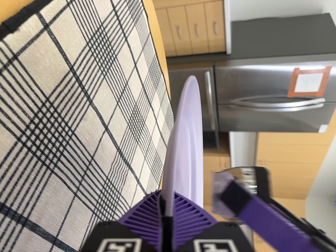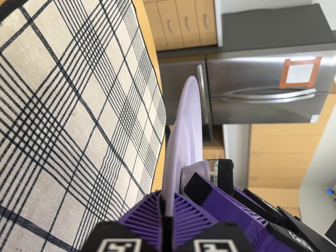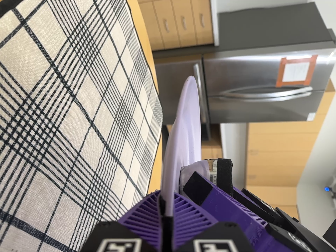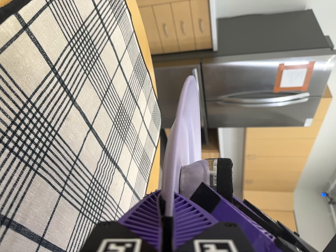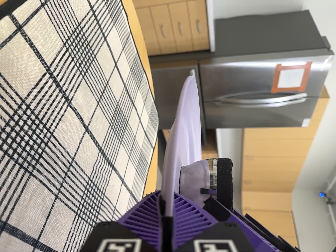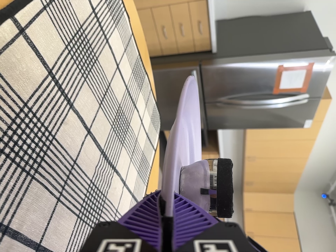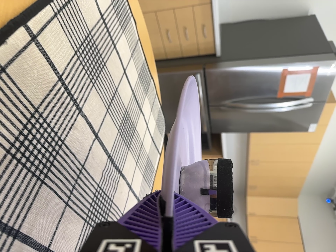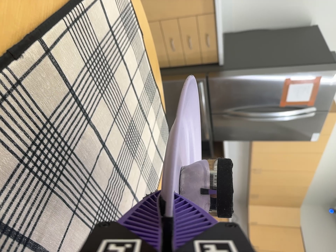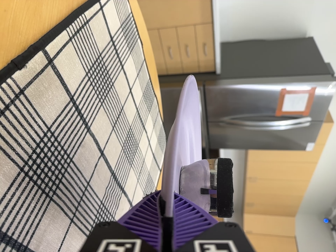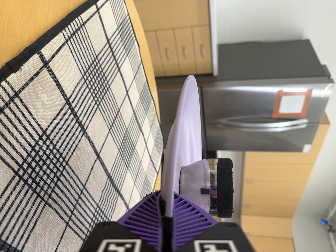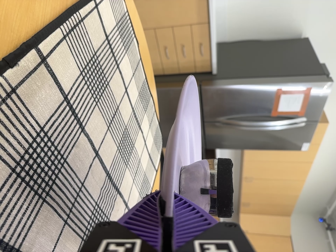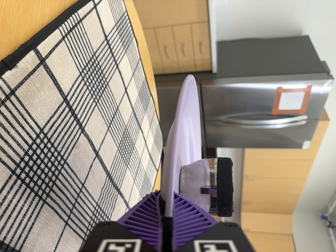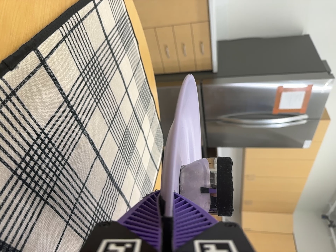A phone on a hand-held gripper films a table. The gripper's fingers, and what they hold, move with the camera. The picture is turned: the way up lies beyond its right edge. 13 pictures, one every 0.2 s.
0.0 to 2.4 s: The camera shifts only a little, or ends up much as it began.
The film runs backward here.
